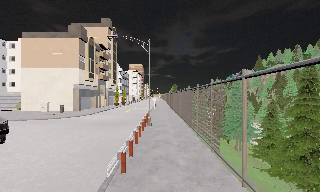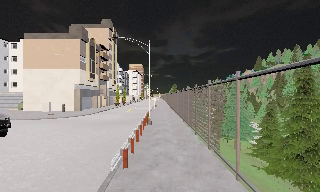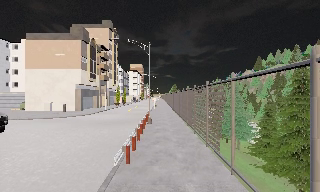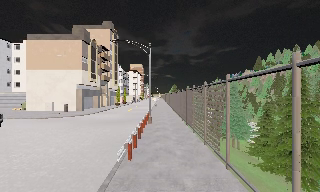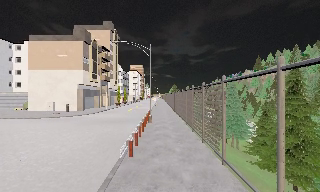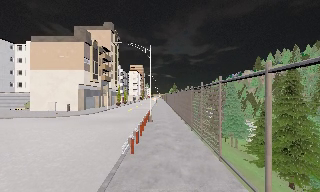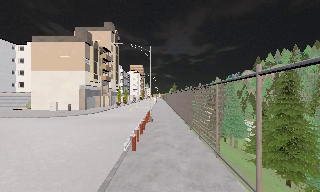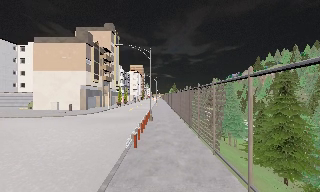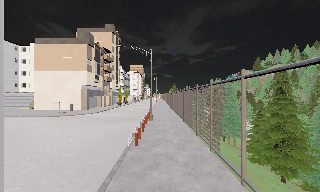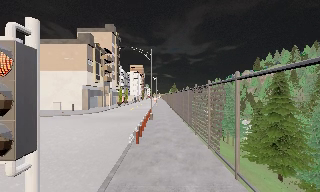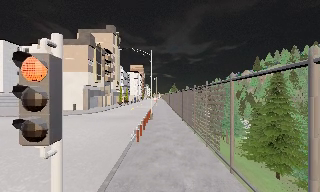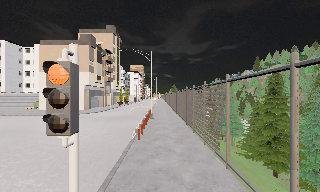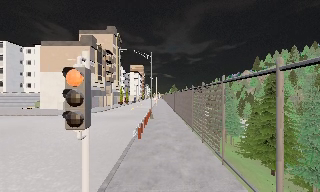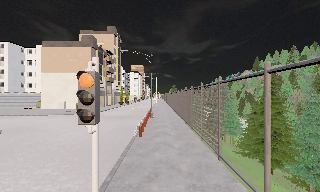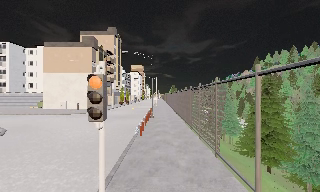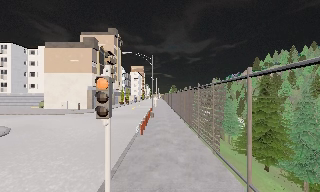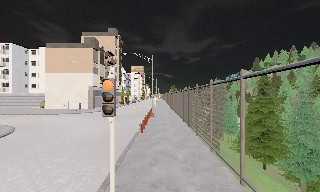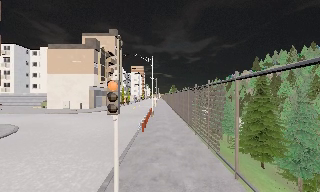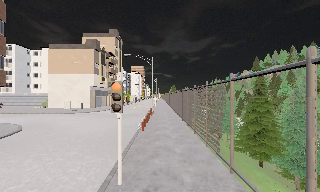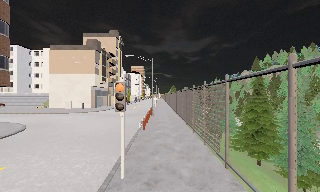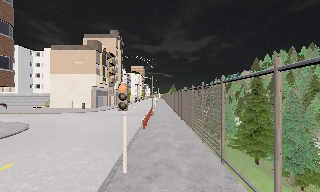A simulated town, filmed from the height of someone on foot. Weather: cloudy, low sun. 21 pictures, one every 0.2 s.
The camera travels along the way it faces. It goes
backward.
0.0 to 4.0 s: The camera travels backward, about 7 m, so what stands in front gets smaller.
The film runs backward here.
